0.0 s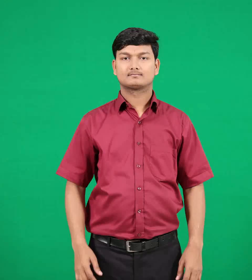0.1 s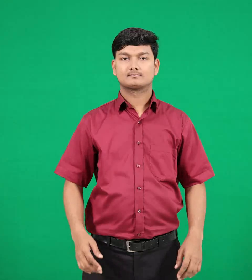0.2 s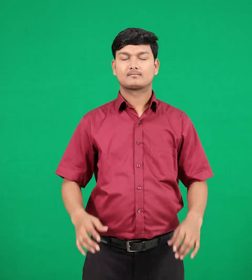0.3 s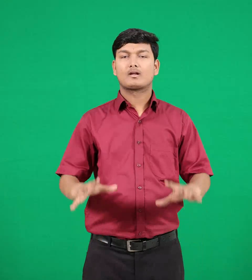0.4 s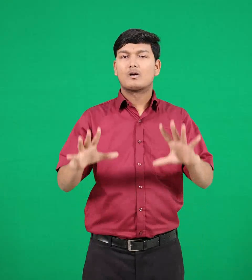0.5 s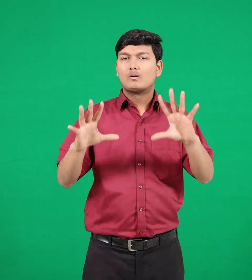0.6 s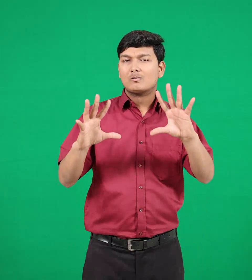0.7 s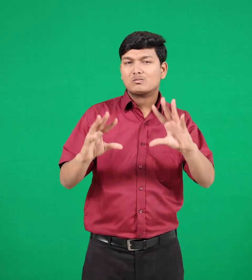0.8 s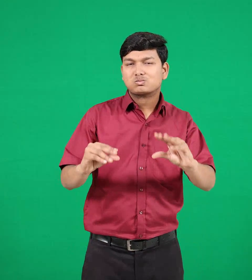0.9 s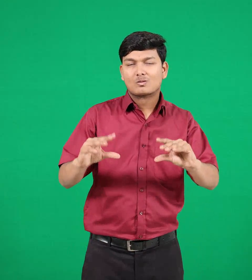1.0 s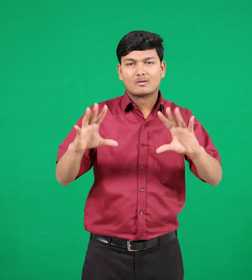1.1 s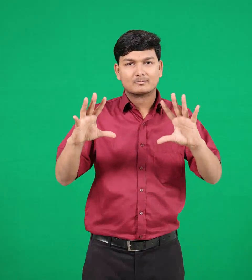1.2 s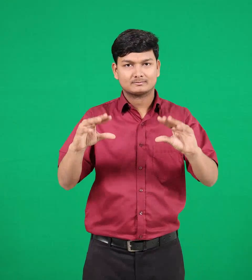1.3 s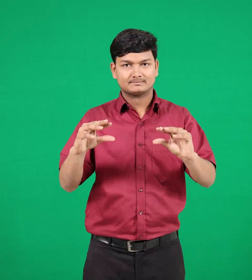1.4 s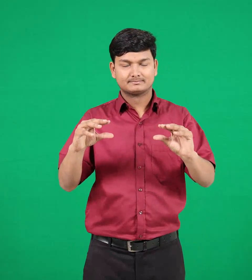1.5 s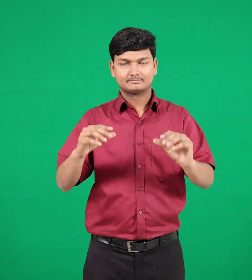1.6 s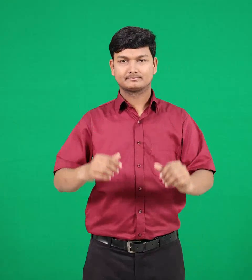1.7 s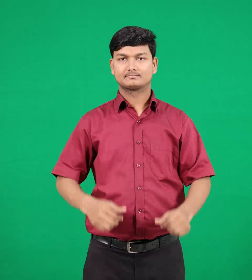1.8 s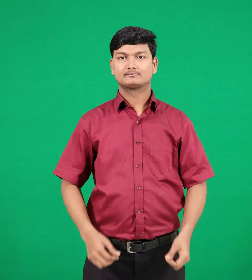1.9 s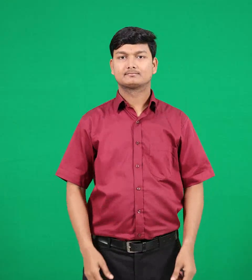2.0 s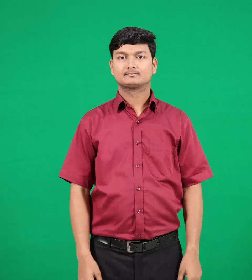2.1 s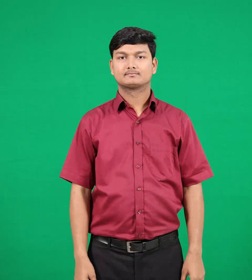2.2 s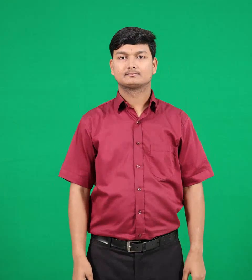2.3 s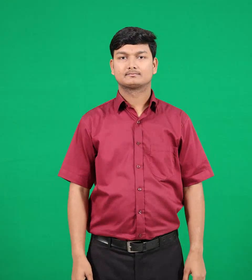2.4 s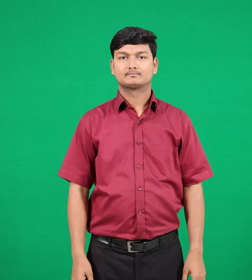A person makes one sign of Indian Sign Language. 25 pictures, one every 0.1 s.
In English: soft
